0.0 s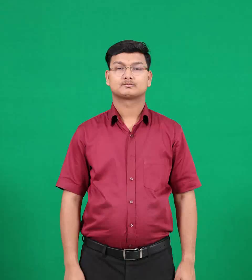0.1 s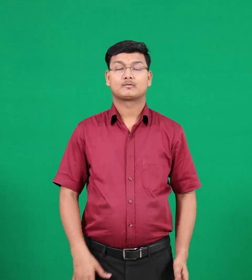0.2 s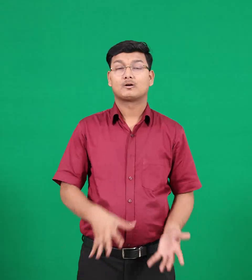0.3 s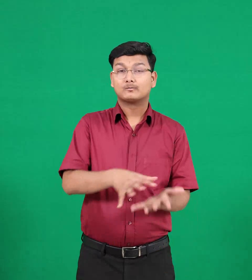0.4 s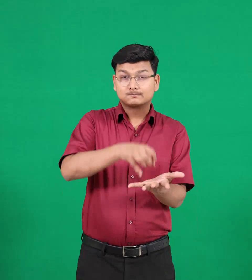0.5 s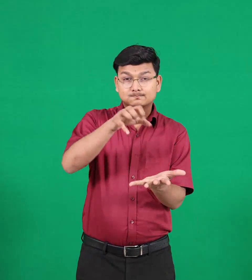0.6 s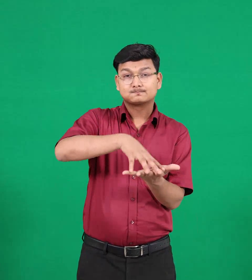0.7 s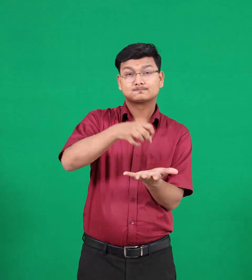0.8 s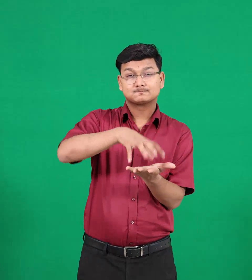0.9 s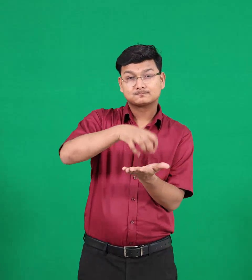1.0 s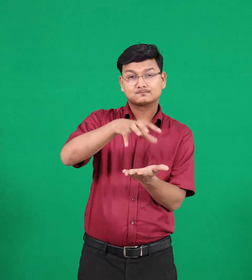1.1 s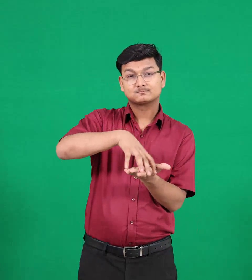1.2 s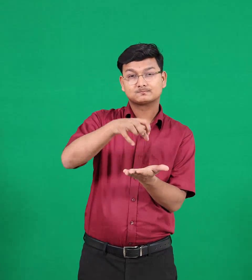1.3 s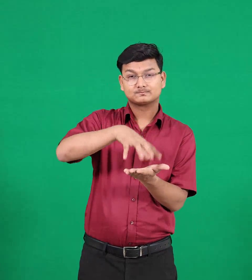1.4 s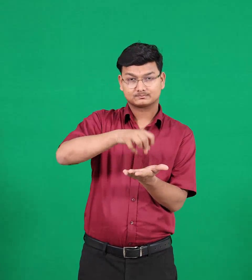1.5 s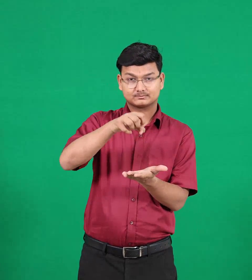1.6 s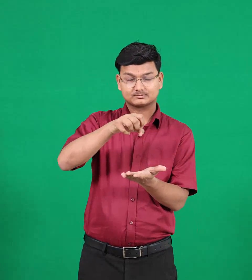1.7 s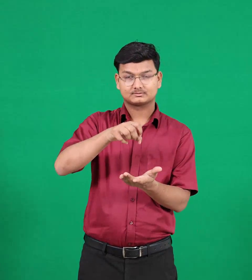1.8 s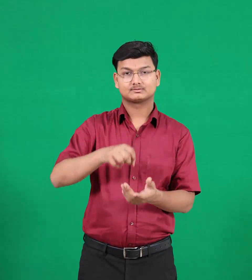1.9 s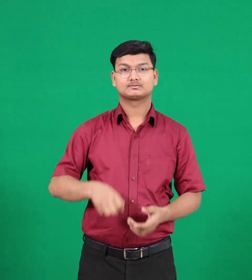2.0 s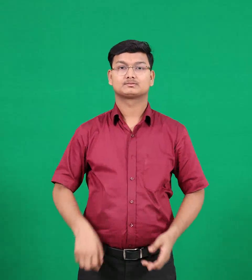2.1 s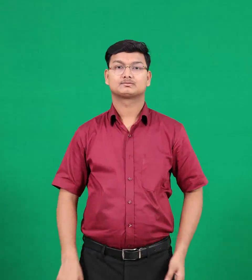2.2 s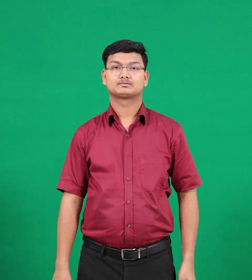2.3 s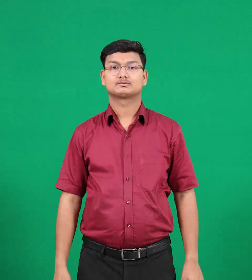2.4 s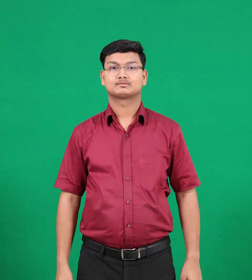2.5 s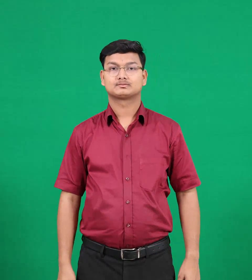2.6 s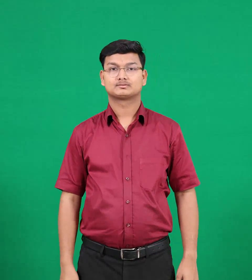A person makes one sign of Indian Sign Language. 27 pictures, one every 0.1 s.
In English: copies
